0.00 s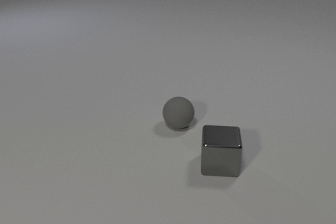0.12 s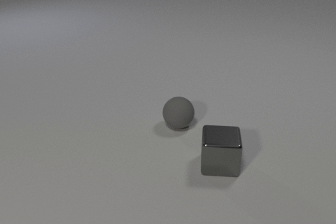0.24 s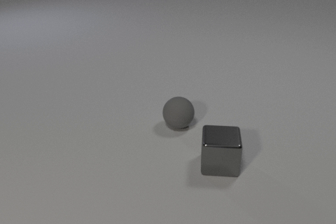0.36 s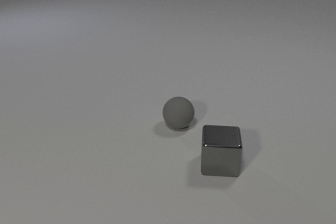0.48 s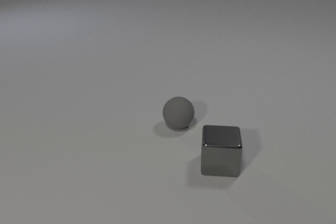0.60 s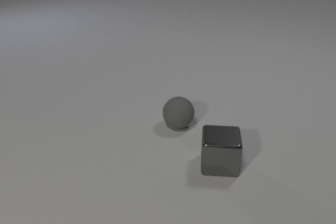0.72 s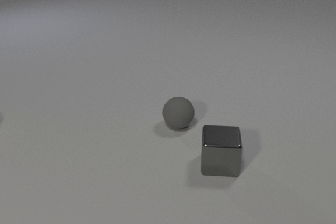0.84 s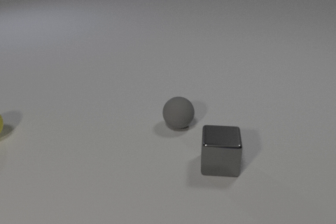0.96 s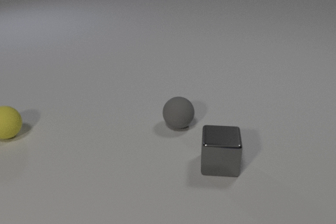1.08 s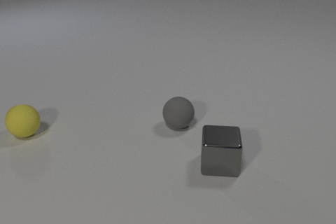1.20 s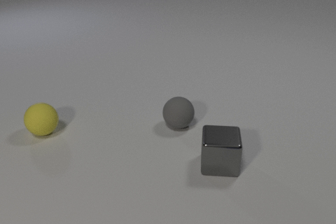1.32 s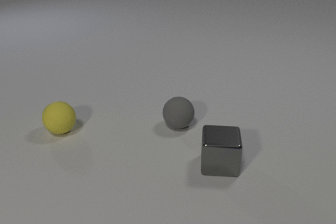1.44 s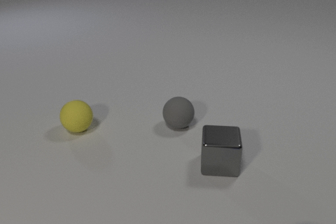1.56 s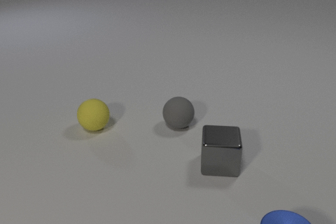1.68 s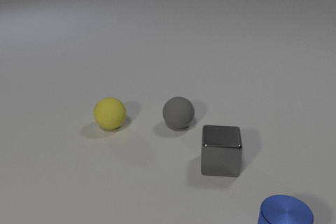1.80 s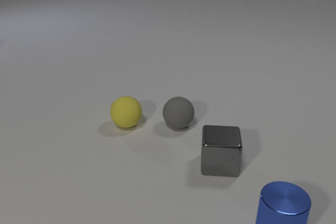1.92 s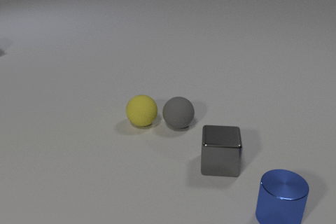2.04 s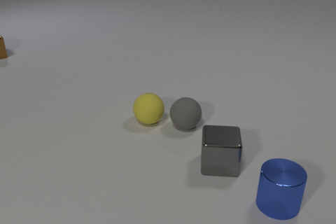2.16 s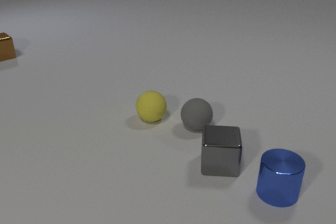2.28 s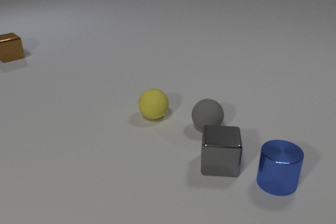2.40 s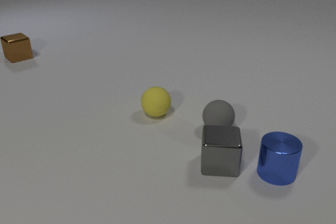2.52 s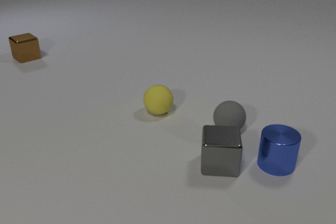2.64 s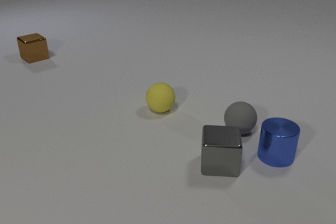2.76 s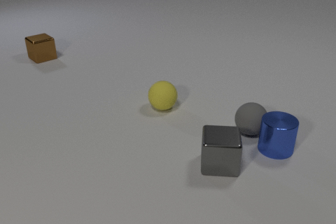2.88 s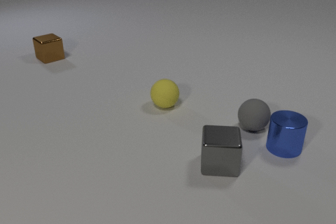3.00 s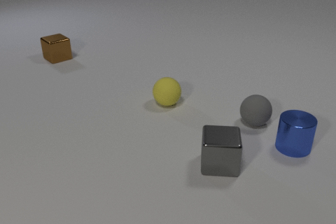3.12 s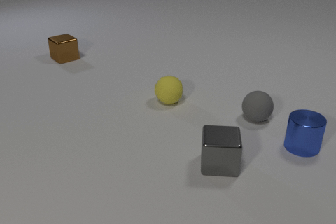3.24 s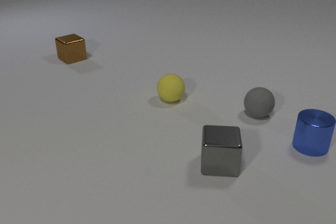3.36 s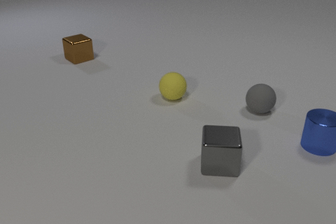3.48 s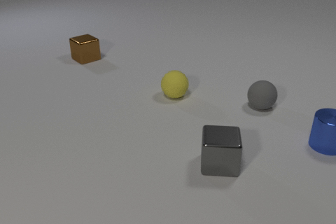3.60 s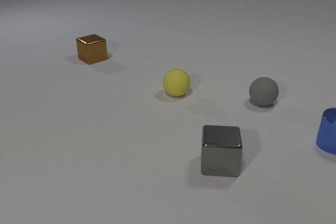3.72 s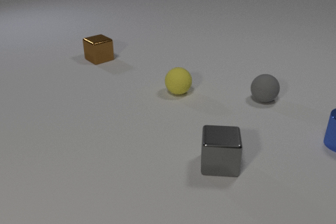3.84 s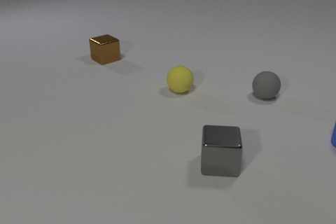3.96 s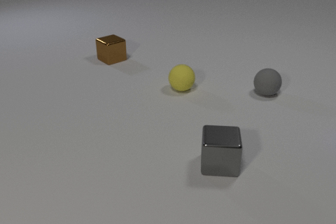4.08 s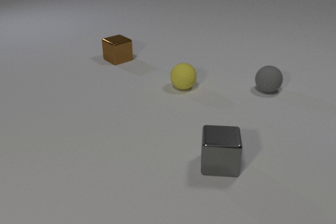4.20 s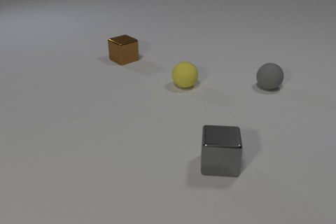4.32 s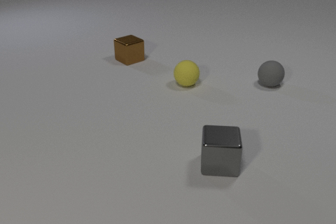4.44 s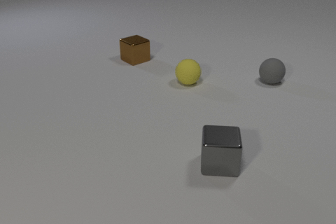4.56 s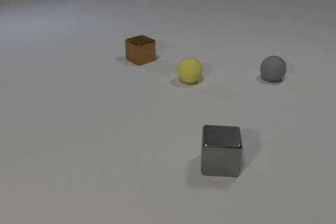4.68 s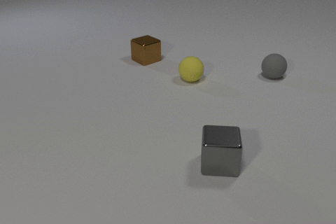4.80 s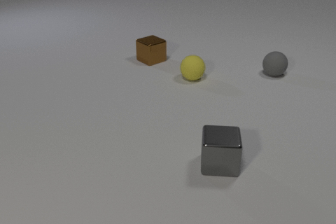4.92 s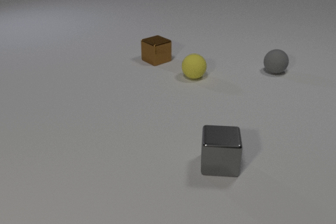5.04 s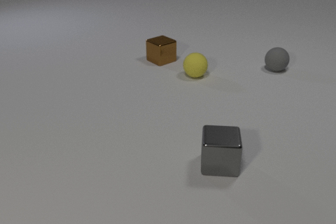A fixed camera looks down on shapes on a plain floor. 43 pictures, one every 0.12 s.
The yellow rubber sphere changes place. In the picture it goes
to the right.
The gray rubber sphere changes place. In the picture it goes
away from the camera.
0.00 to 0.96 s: The yellow rubber sphere comes in at the left edge, rolls to the right.
0.96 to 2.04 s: The yellow rubber sphere rolls to the right. The gray rubber sphere rolls to the right. The brown metal cube comes in at the left edge, slides to the right. The blue metal cylinder comes in at the bottom edge, slides away from the camera. The yellow rubber sphere and the gray rubber sphere collide.
2.04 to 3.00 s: The yellow rubber sphere rolls away from the camera and to the right. The gray rubber sphere rolls to the right. The brown metal cube slides to the right and toward the camera. The blue metal cylinder slides away from the camera. The gray rubber sphere and the blue metal cylinder collide.
3.00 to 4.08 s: The yellow rubber sphere rolls away from the camera and to the right. The gray rubber sphere rolls away from the camera. The brown metal cube slides to the right. The blue metal cylinder slides to the right and away from the camera, leaves at the right edge.
4.08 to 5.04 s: The yellow rubber sphere rolls away from the camera and to the right. The gray rubber sphere rolls away from the camera. The brown metal cube slides to the right.
What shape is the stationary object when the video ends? cube.
How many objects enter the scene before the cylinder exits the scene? 3.
What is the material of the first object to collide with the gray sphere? rubber.
